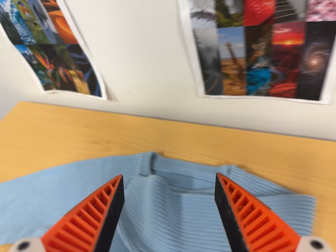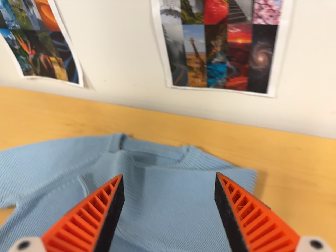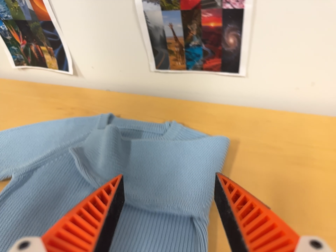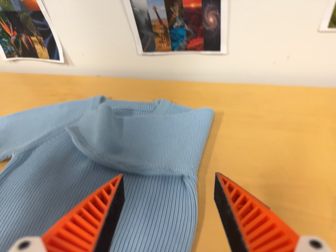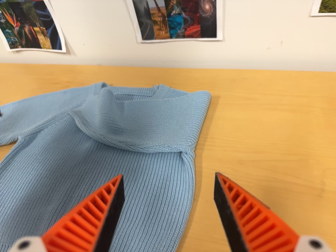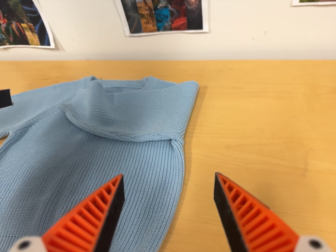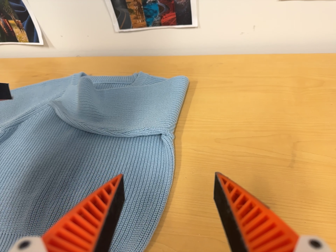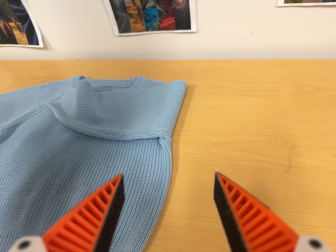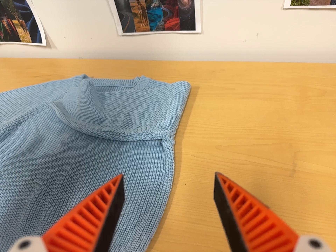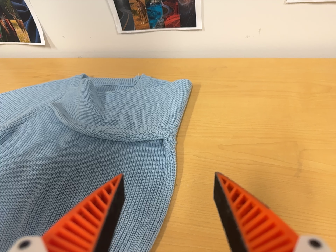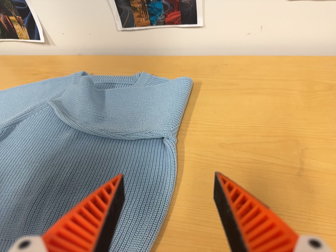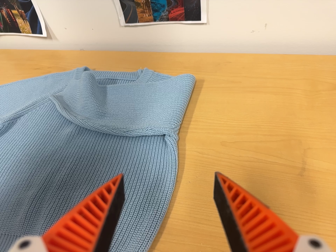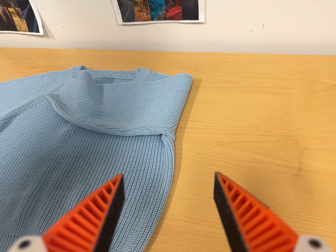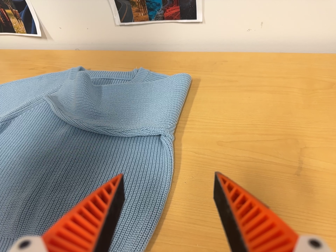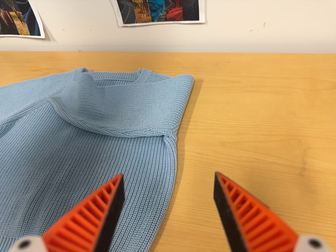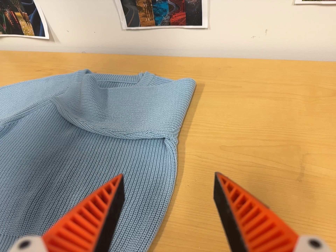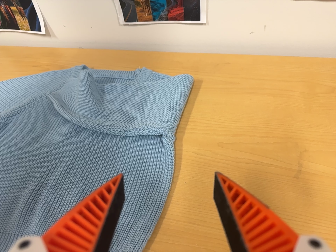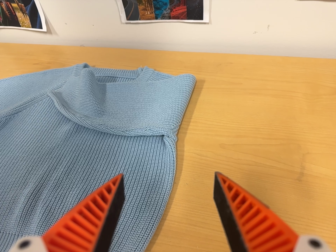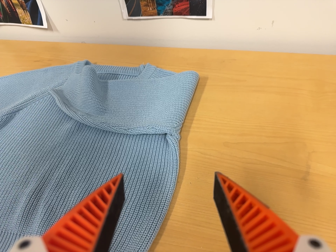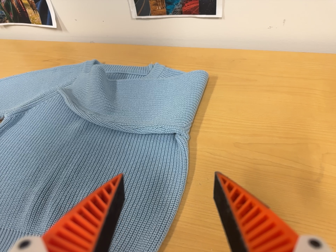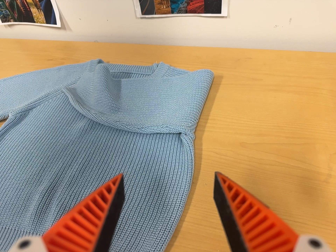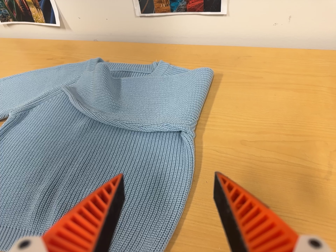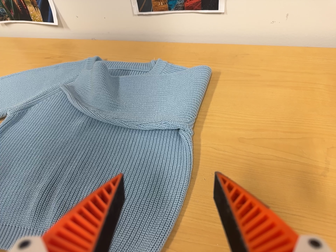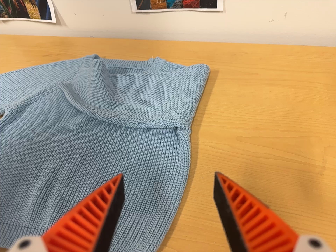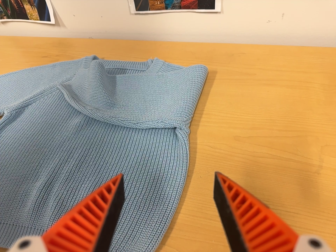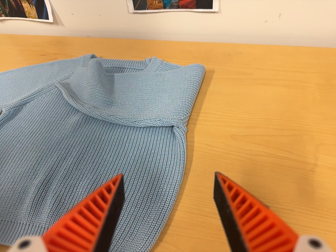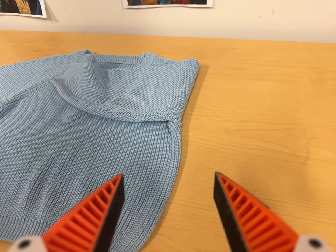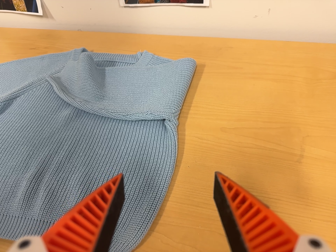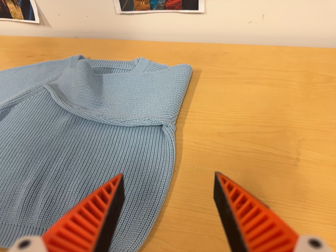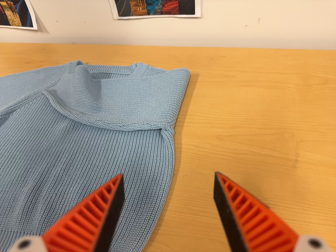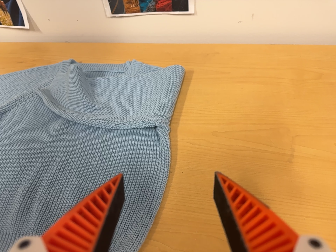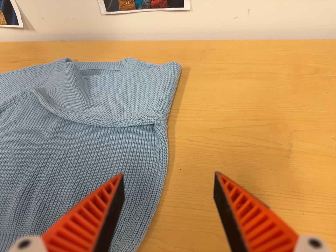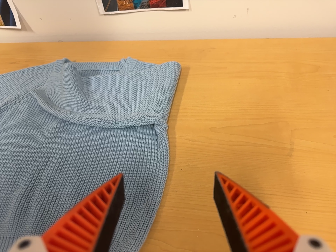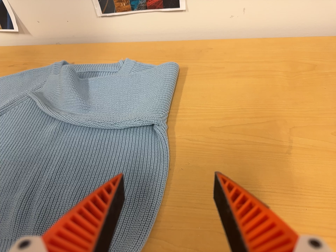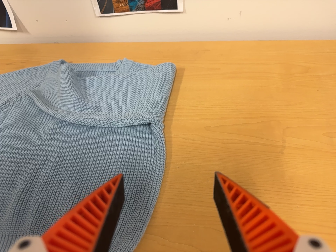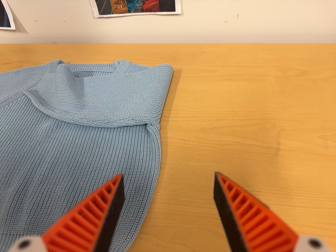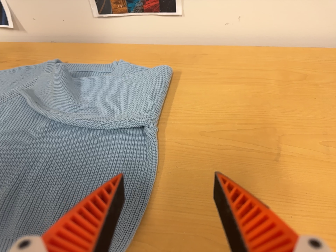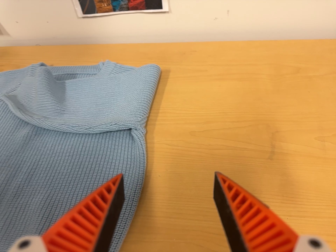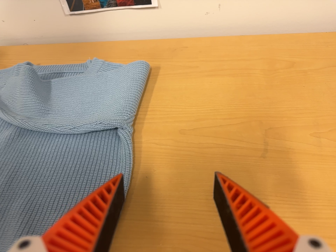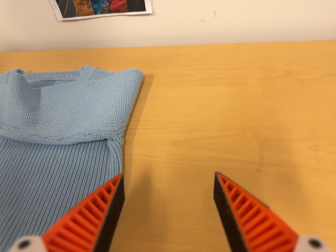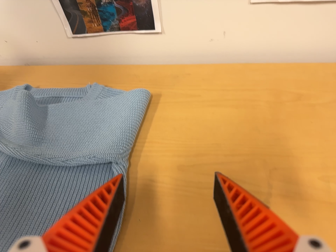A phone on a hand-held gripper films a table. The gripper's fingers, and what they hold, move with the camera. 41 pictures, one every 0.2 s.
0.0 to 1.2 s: The camera swings to its right by about 10 degrees, and the scene slides to the left. It travels toward the bottom of its view and backward, about 28 cm, so close, fixed things drift upward.
1.2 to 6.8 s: The camera shifts only a little, or ends up much as it began.
6.8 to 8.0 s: The camera travels forward and to its right, about 9 cm, so what stands in front looms larger.
The film runs forward here.
